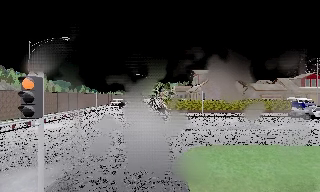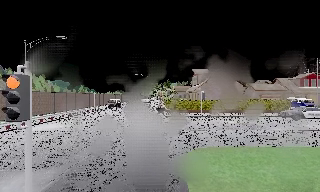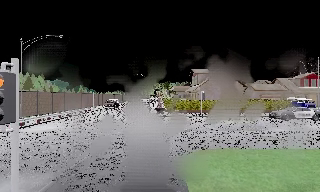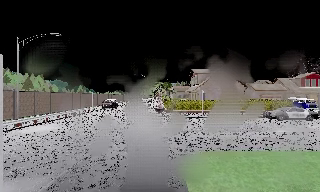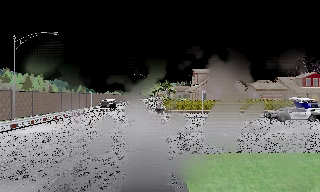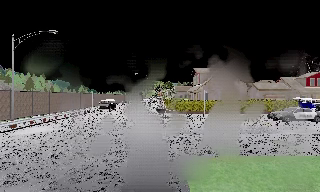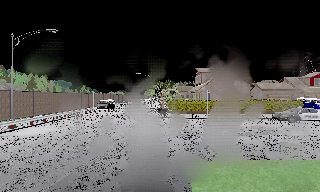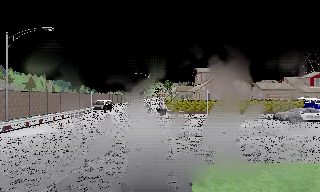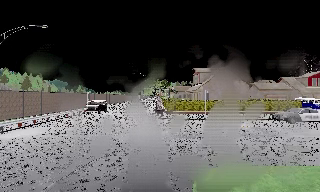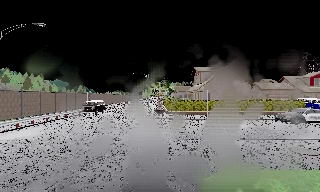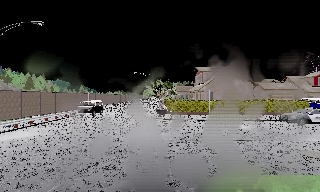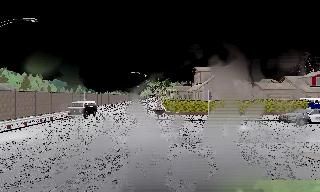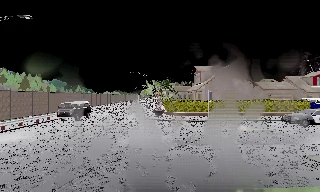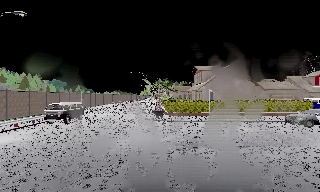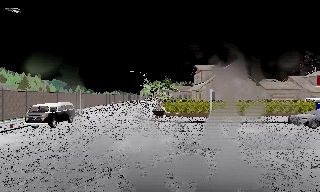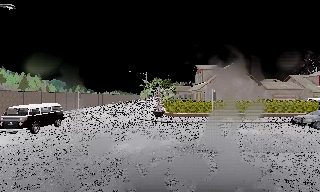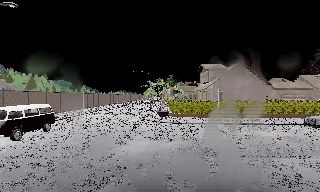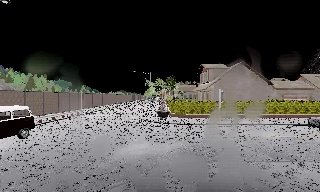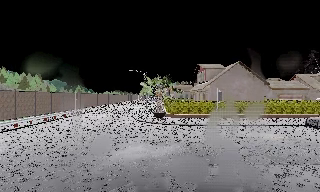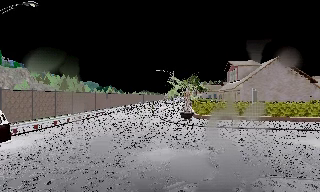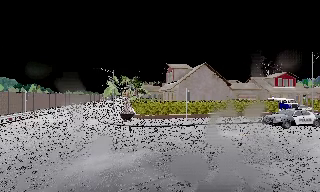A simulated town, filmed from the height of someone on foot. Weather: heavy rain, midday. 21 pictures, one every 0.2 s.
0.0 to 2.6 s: The camera travels forward, about 4 m, so what stands in front looms larger.
2.6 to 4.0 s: The camera swings to its right by about 10 degrees, and the scene slides to the left. It travels forward, about 2.5 m, so what stands in front looms larger.
The film runs forward here.
